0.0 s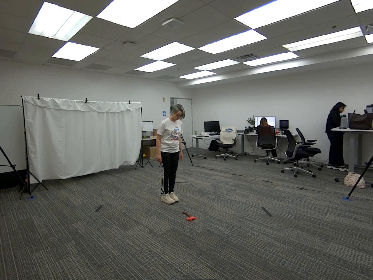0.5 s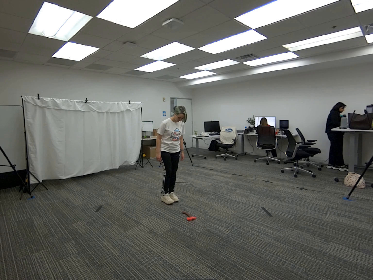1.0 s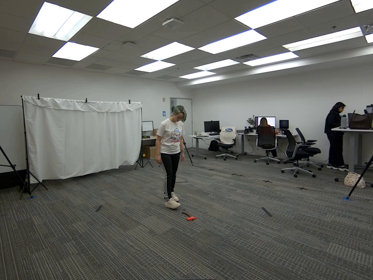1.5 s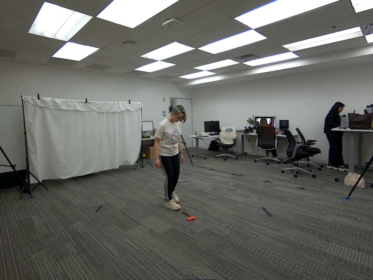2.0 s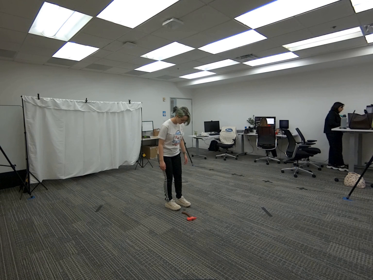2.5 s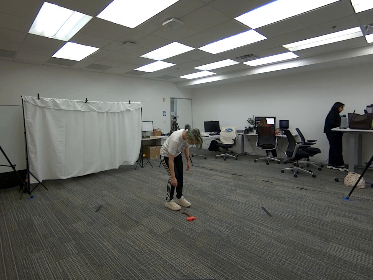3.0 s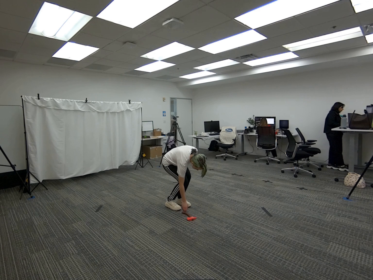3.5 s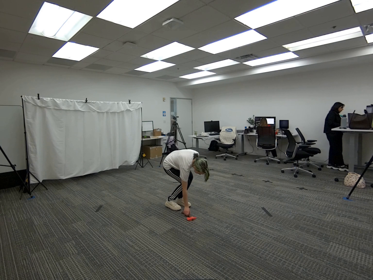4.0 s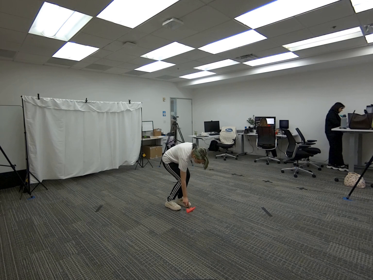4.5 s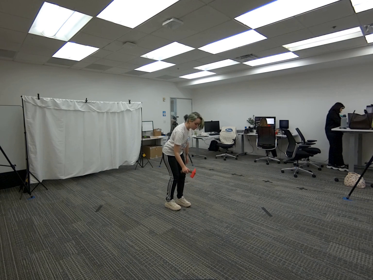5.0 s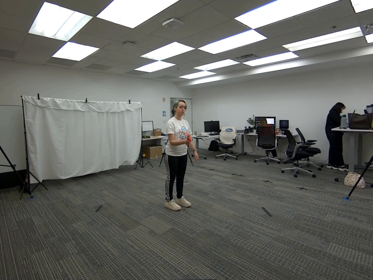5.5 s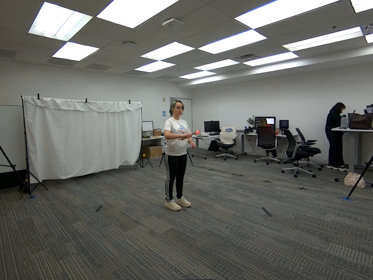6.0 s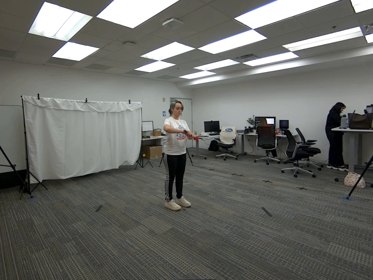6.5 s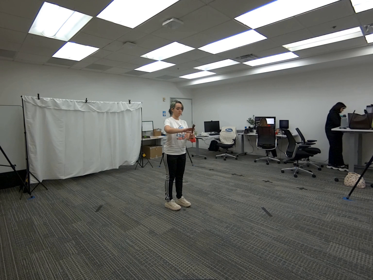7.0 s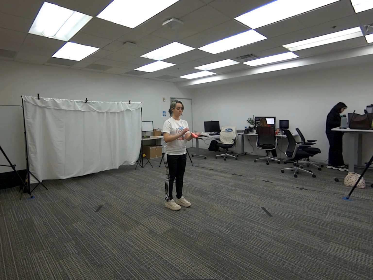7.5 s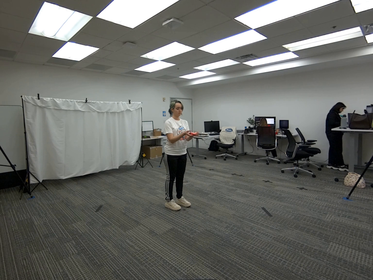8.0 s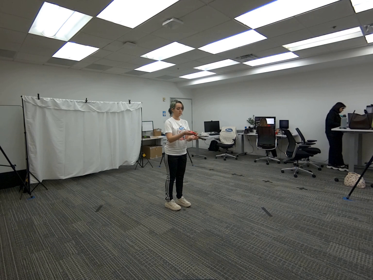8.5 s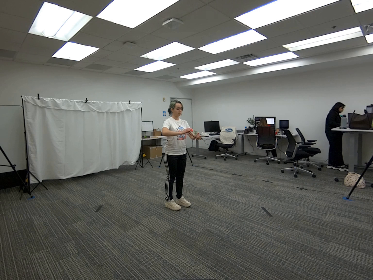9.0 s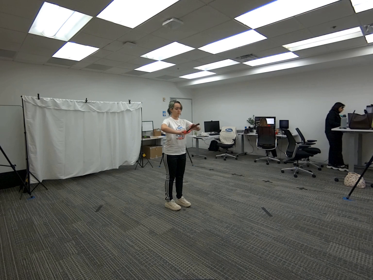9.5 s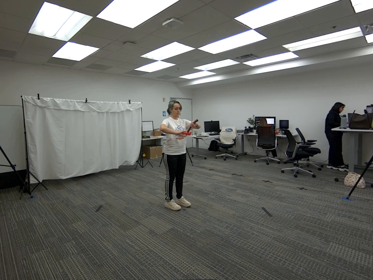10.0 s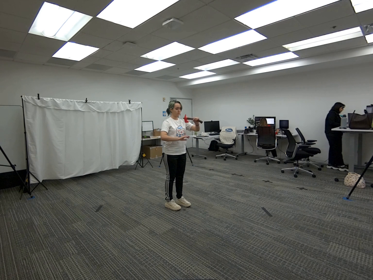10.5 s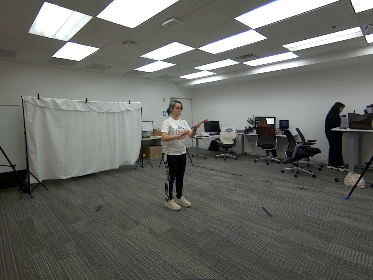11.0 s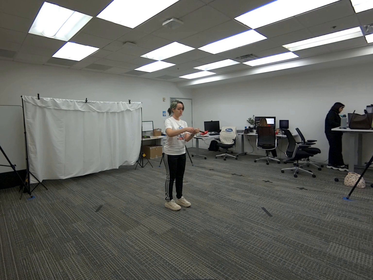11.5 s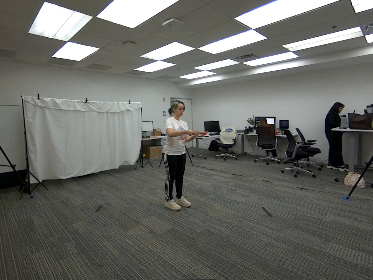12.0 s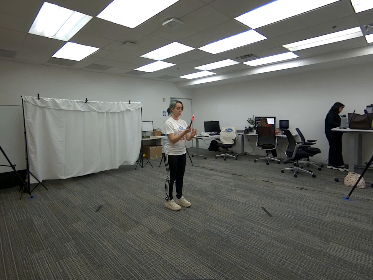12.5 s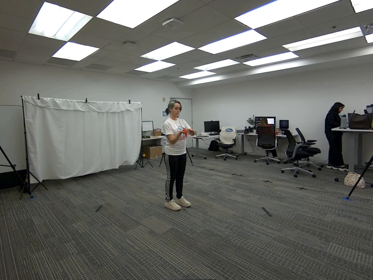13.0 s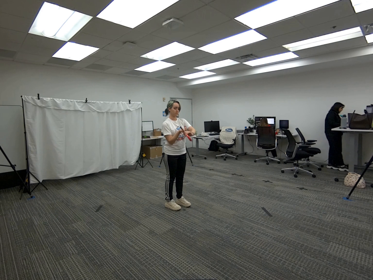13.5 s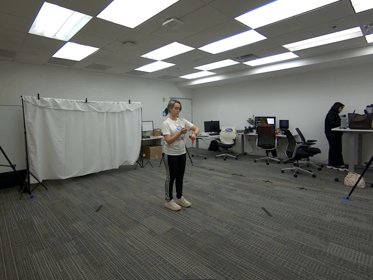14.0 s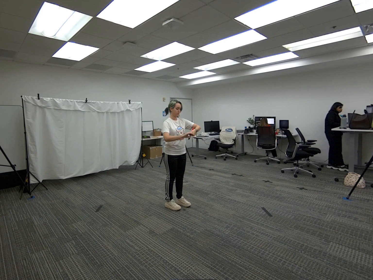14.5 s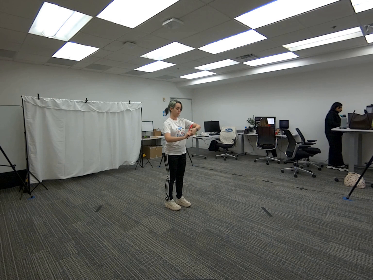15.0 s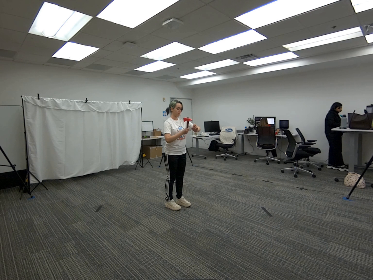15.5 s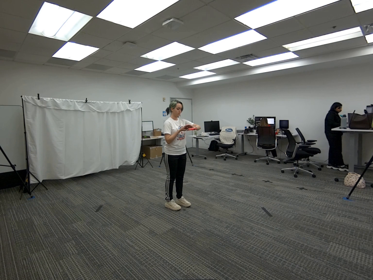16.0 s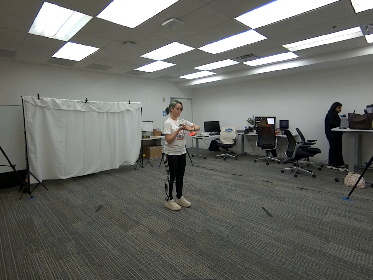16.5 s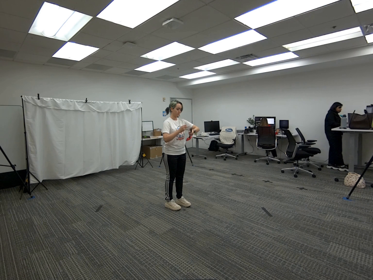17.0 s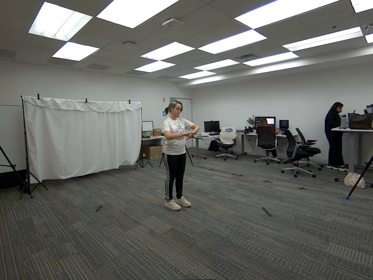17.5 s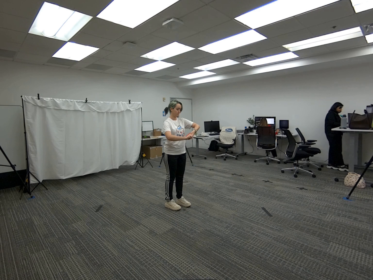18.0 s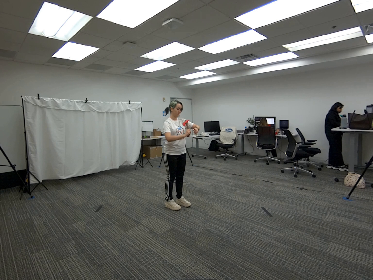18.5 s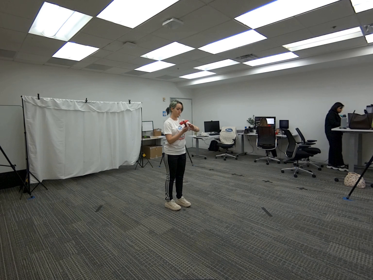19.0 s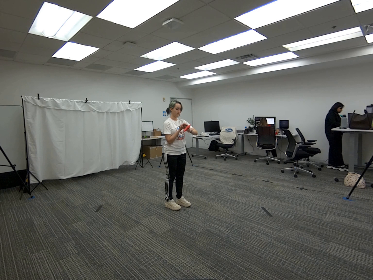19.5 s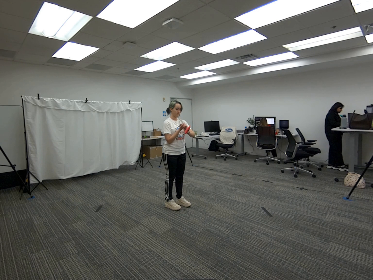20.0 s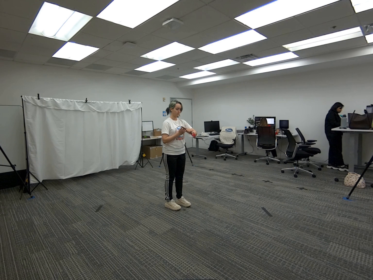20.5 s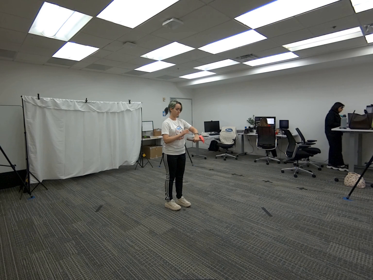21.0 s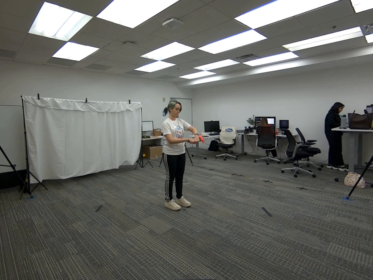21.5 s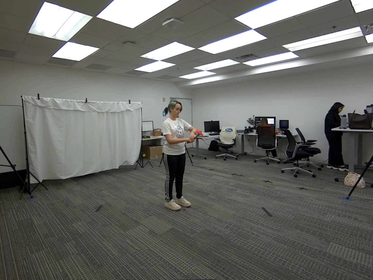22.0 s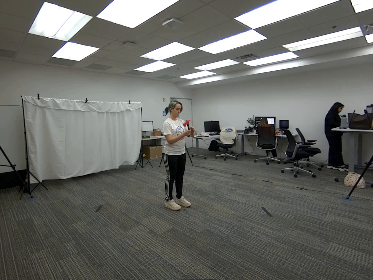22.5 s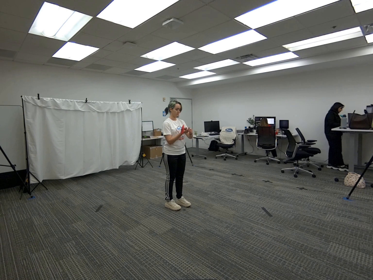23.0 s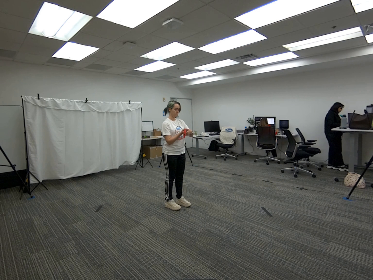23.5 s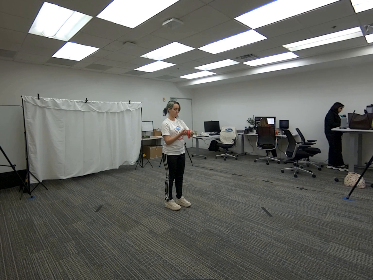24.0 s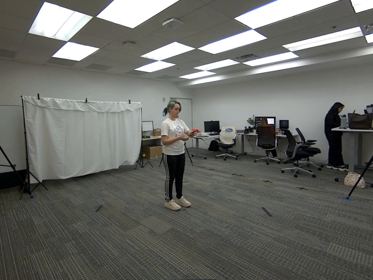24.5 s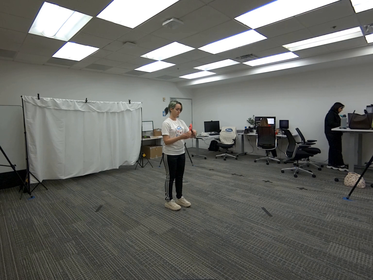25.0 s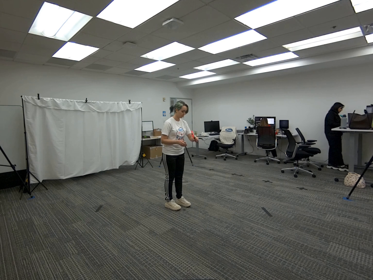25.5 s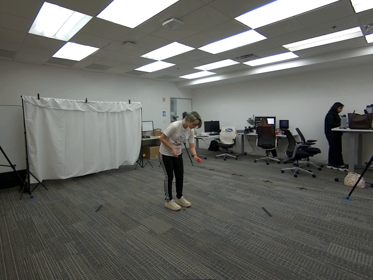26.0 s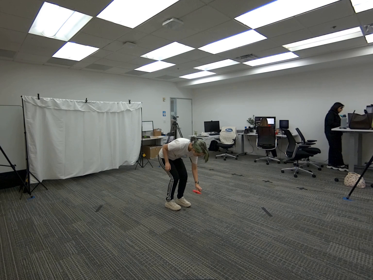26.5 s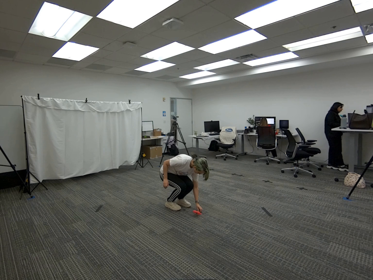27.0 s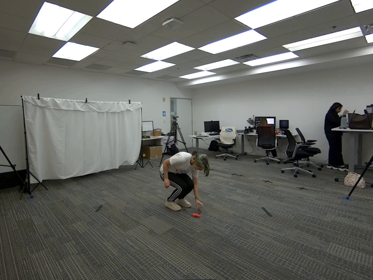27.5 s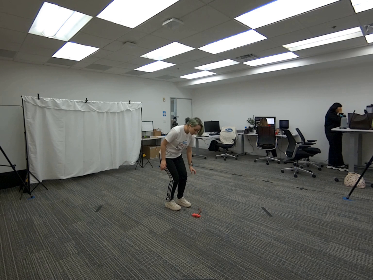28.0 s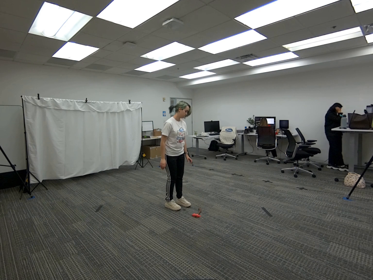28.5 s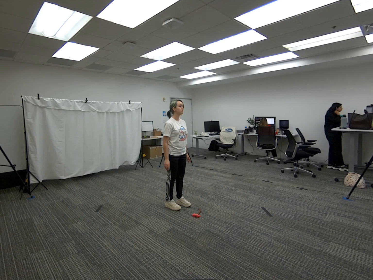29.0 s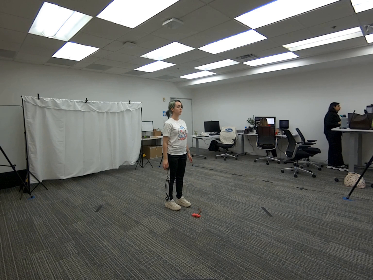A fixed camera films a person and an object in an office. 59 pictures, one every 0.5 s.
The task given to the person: Pick up the hatchet from the ground with your right hand, rotate the hatchet in midair with both hands, and place the hatchet back on the ground.
